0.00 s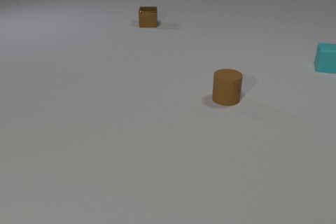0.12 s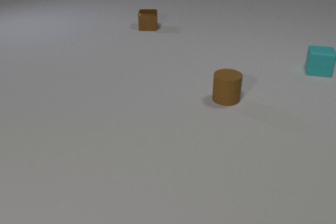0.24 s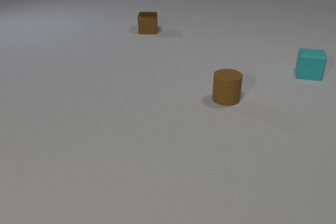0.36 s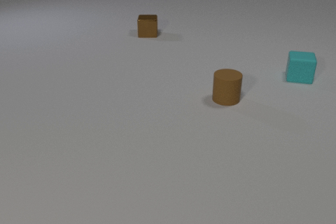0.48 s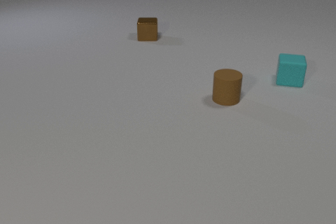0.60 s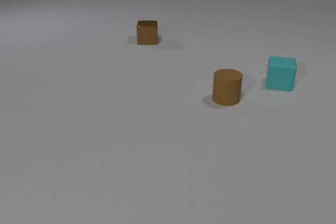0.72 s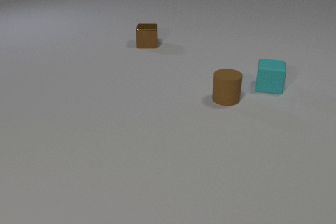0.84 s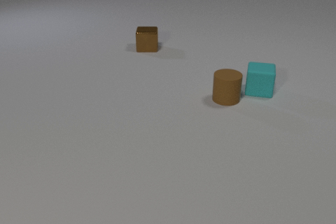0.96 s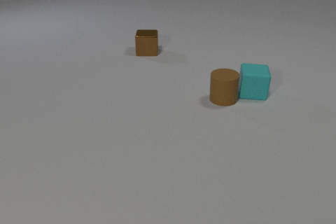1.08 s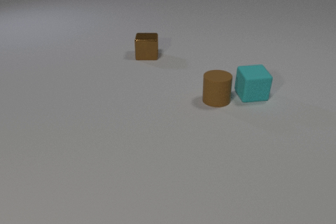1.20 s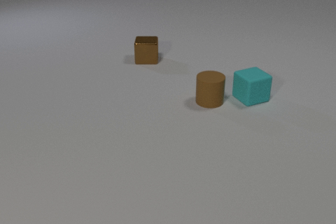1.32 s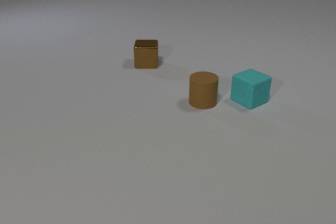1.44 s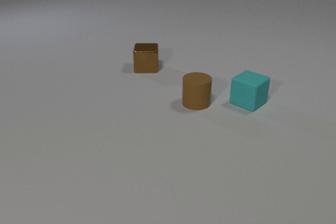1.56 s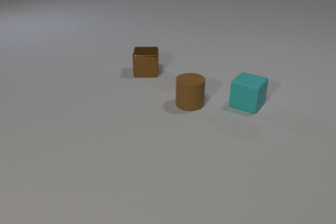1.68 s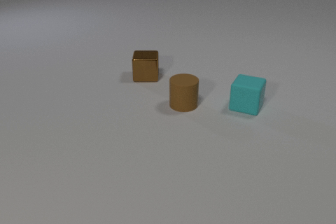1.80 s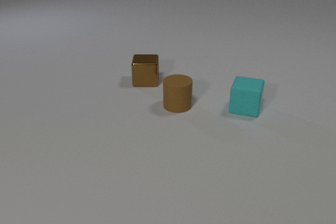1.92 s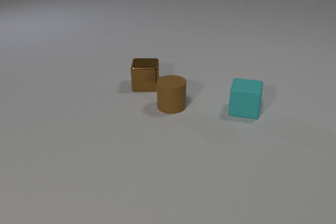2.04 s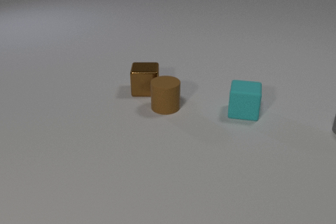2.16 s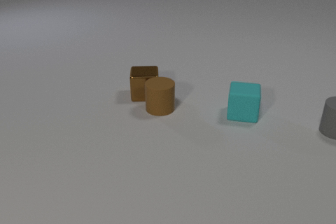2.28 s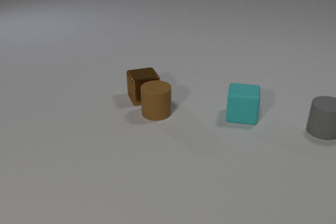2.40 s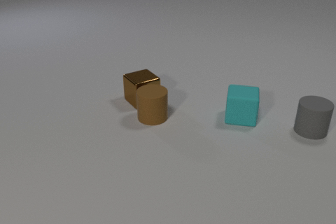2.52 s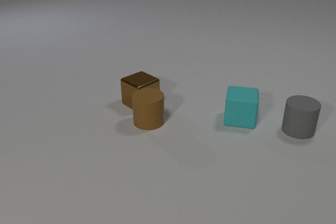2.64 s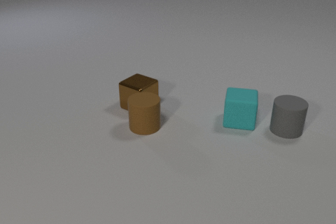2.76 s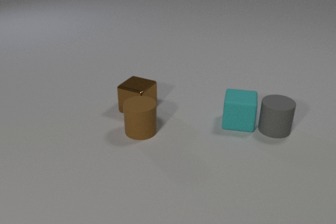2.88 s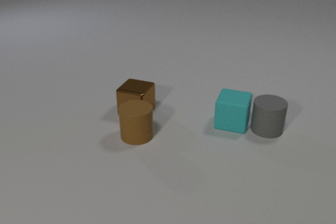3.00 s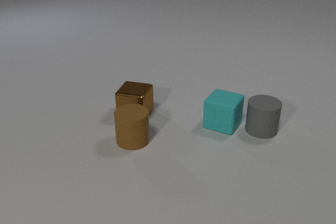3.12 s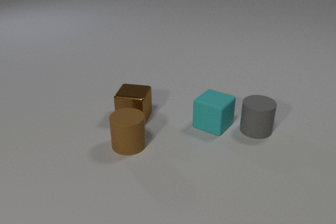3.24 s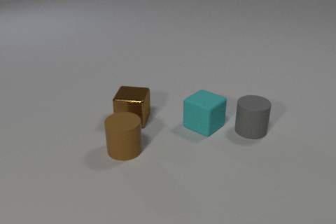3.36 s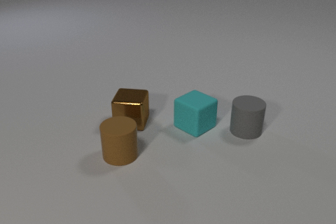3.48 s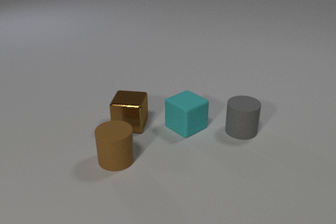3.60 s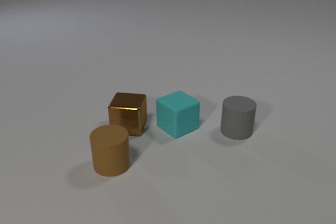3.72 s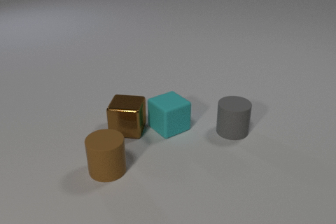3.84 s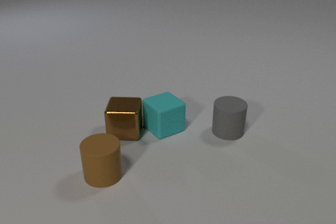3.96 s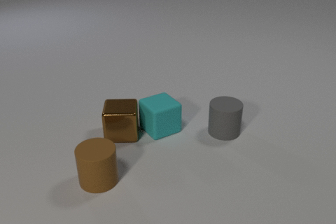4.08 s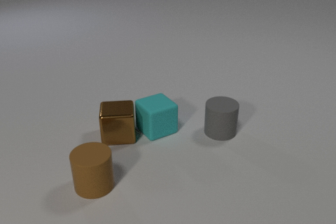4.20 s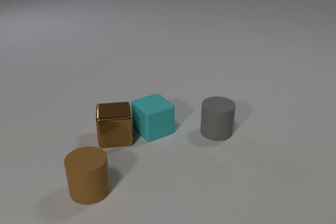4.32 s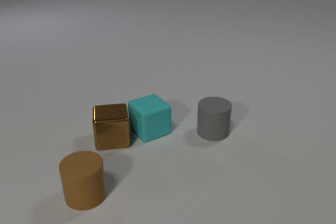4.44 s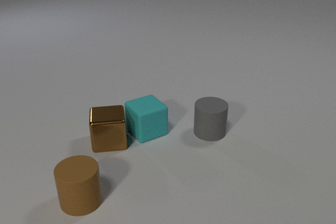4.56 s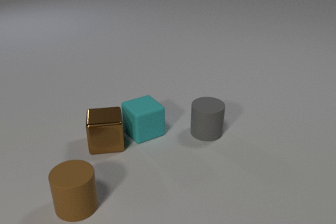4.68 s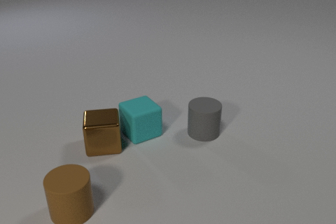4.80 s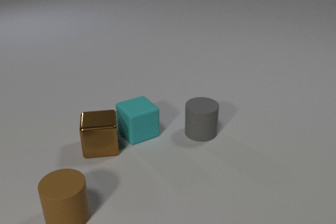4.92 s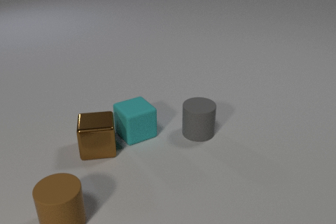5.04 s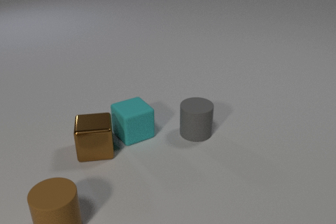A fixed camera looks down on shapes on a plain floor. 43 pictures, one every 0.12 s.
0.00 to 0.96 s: The cyan rubber cube slides toward the camera and to the left. The brown metal cube slides toward the camera. The cyan rubber cube and the brown rubber cylinder collide.
0.96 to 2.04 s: The cyan rubber cube slides toward the camera, spins counterclockwise seen from above by about 90 degrees, its near face sliding to the right. The brown rubber cylinder slides to the left. The brown metal cube slides toward the camera.
2.04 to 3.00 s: The cyan rubber cube slides toward the camera and to the left. The brown rubber cylinder slides toward the camera and to the left. The brown metal cube slides toward the camera, spins counterclockwise seen from above by about 75 degrees, its near face sliding to the right. The gray rubber cylinder slides to the left. The brown rubber cylinder and the brown metal cube collide. The cyan rubber cube and the gray rubber cylinder collide.
3.00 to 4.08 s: The cyan rubber cube slides to the left, spins clockwise seen from above by about 30 degrees, its near face sliding to the left. The brown rubber cylinder slides toward the camera and to the left. The brown metal cube slides toward the camera and to the left, spins counterclockwise seen from above by about 15 degrees, its near face sliding to the right. The gray rubber cylinder slides to the left. The cyan rubber cube and the brown metal cube collide.
4.08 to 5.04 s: The cyan rubber cube slides to the left. The brown rubber cylinder slides toward the camera and to the left. The brown metal cube slides to the left and toward the camera. The gray rubber cylinder slides to the left.
What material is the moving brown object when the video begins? metal.
What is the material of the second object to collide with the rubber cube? rubber.
What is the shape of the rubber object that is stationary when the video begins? cylinder.
